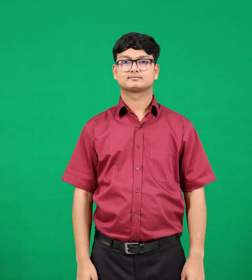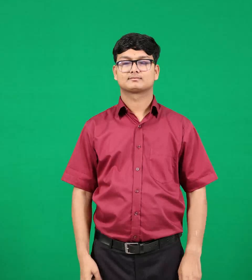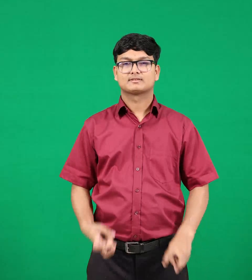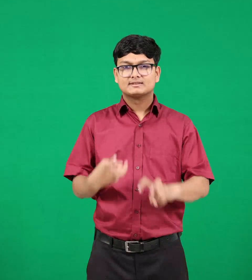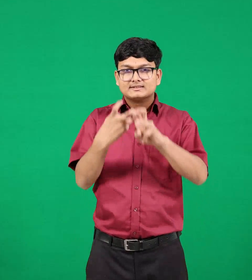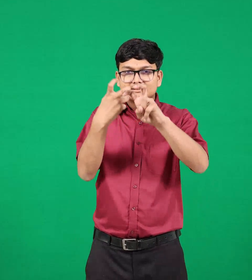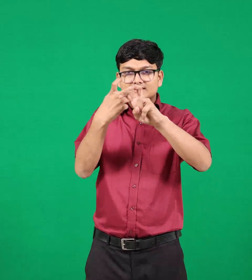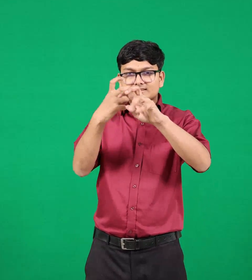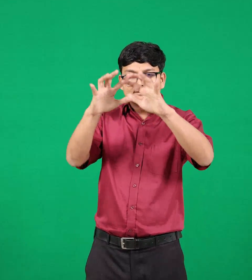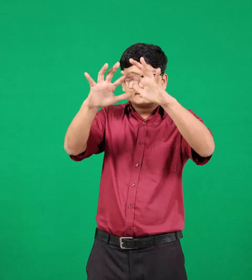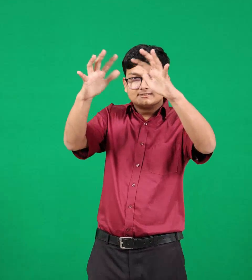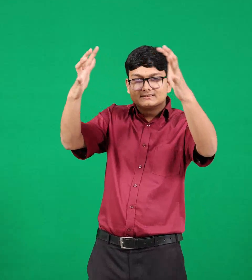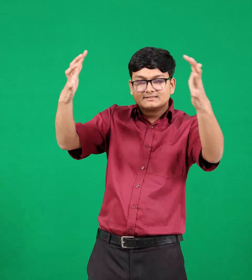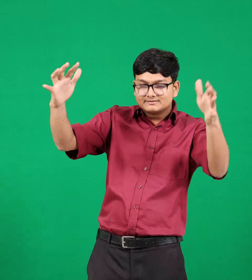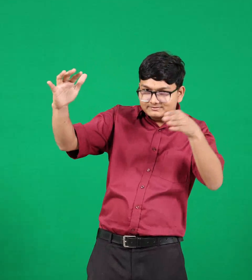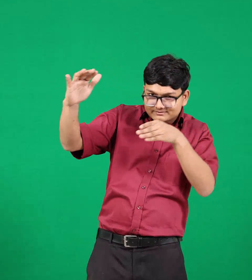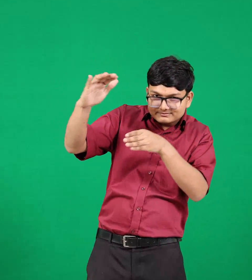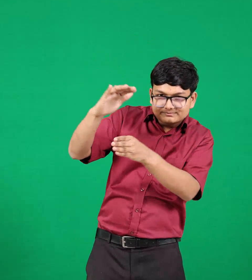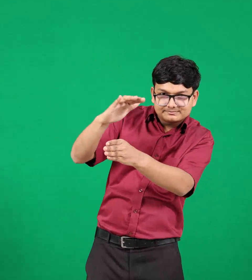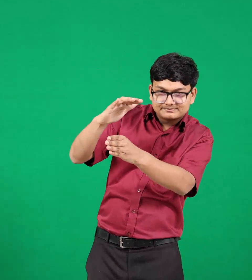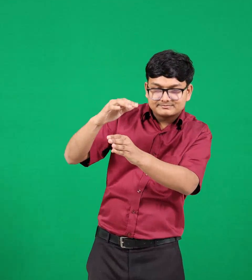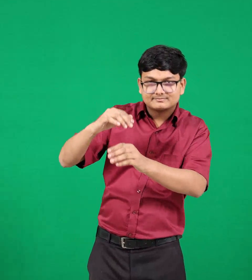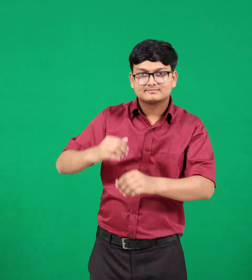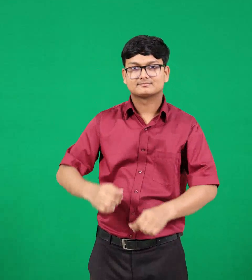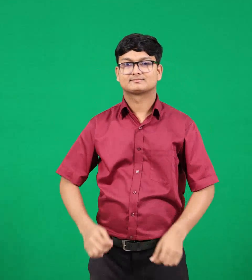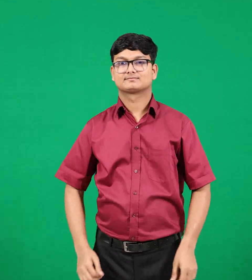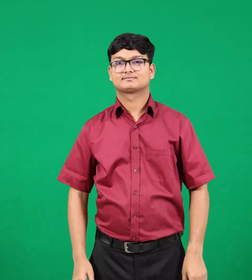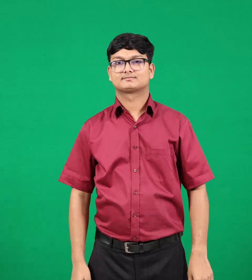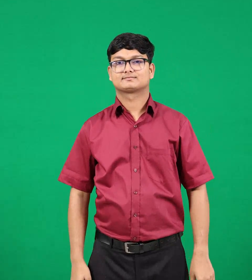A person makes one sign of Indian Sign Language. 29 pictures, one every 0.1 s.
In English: cave
